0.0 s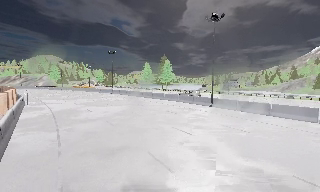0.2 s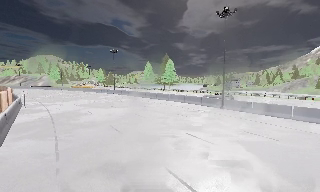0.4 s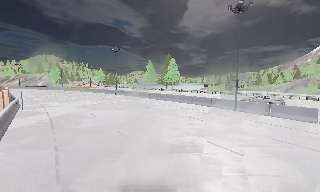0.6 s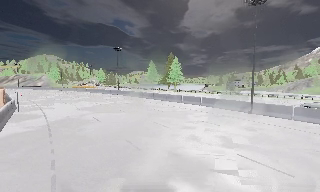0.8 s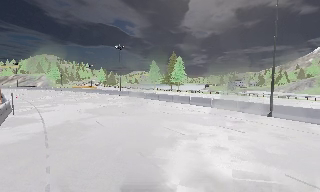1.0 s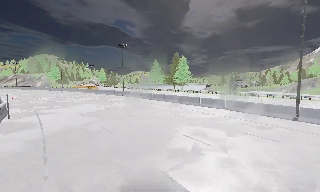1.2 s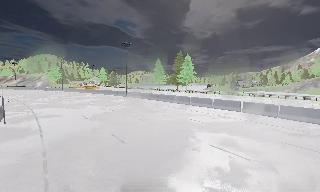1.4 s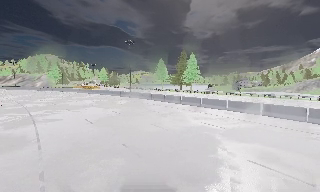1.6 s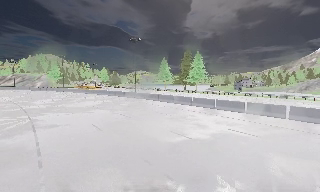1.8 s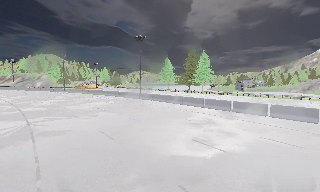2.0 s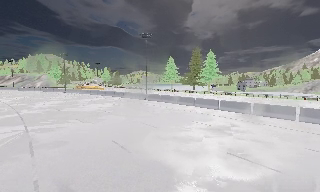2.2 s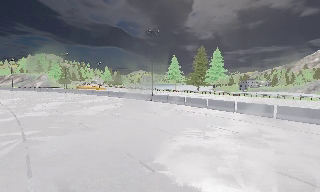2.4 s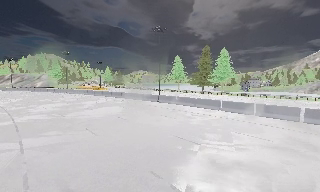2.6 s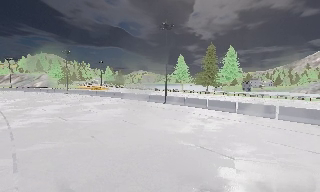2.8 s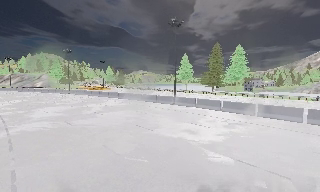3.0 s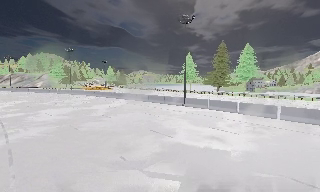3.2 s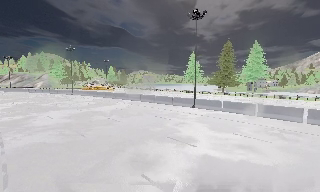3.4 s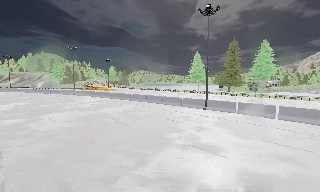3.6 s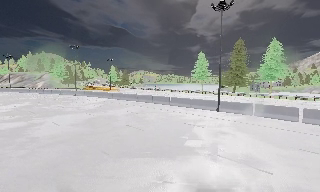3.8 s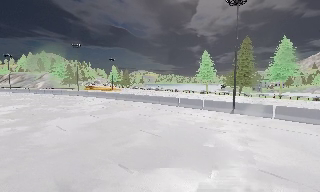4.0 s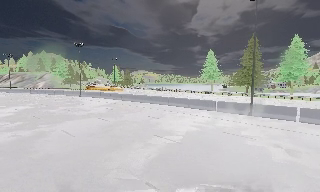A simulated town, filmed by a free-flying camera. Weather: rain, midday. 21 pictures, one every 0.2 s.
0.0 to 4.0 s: The camera travels forward and to its left, about 35 m, so what stands in front looms larger.
The film runs backward here.
